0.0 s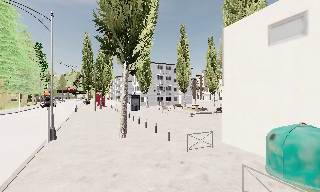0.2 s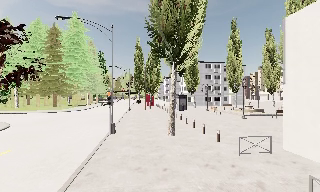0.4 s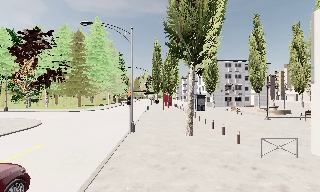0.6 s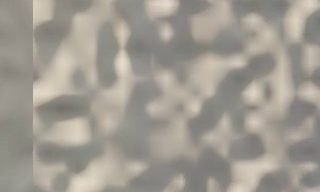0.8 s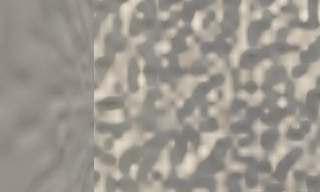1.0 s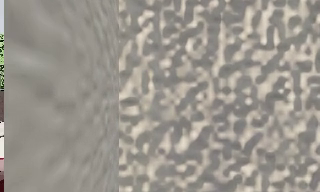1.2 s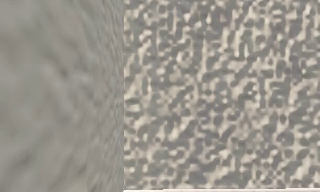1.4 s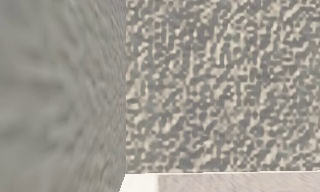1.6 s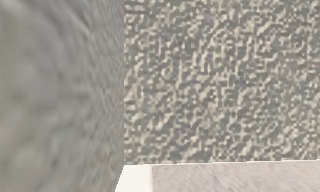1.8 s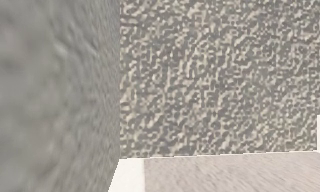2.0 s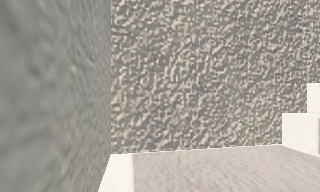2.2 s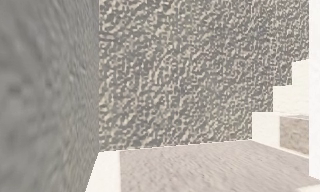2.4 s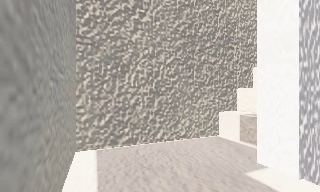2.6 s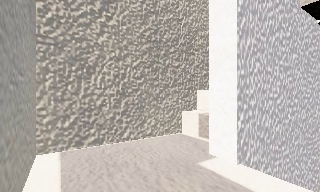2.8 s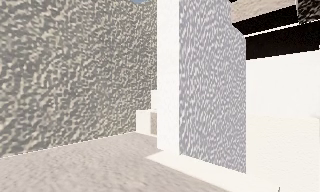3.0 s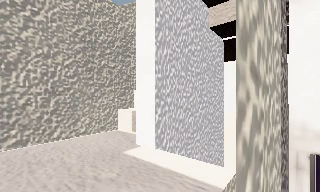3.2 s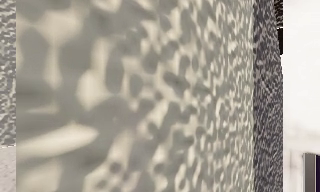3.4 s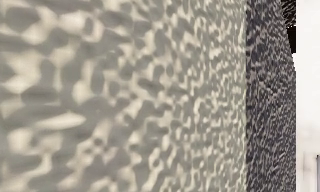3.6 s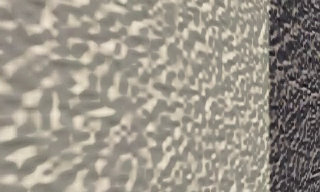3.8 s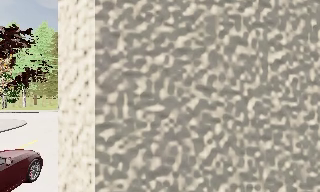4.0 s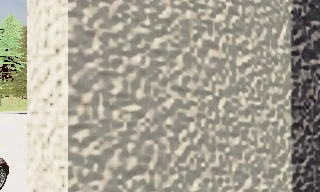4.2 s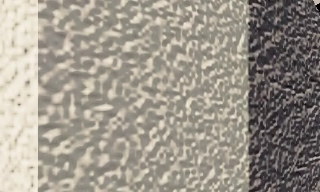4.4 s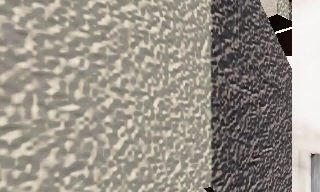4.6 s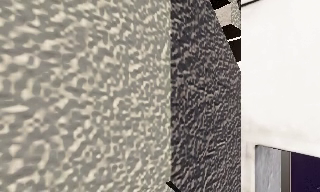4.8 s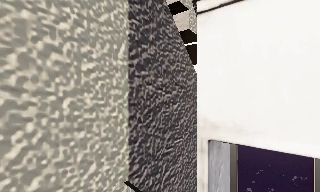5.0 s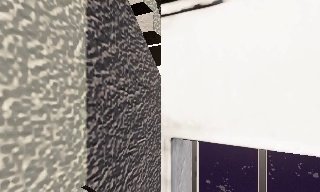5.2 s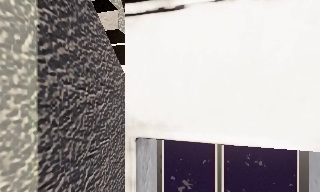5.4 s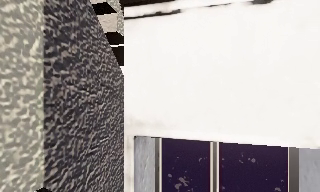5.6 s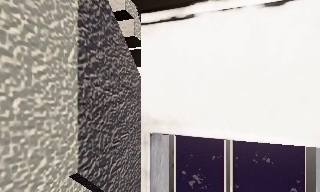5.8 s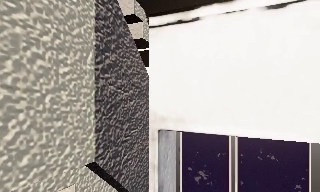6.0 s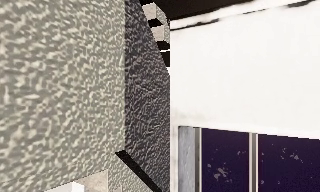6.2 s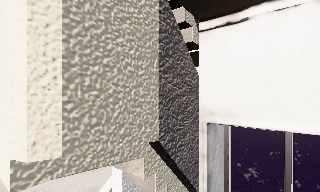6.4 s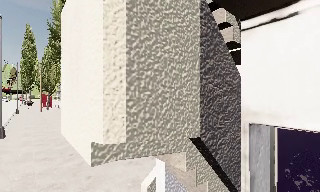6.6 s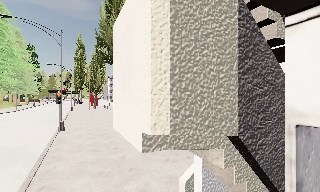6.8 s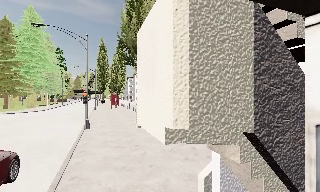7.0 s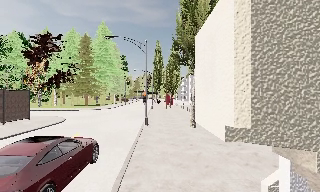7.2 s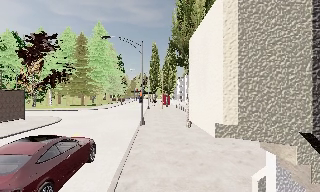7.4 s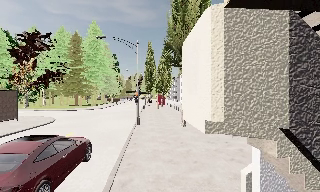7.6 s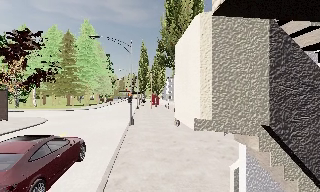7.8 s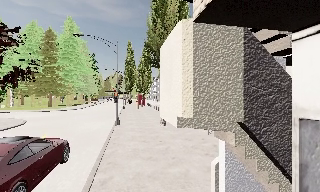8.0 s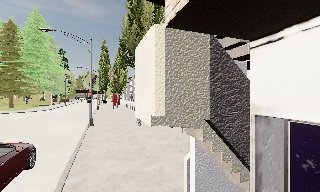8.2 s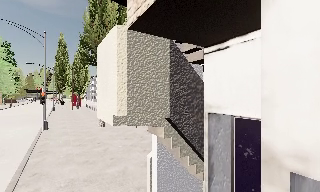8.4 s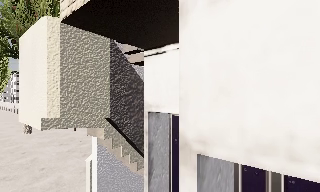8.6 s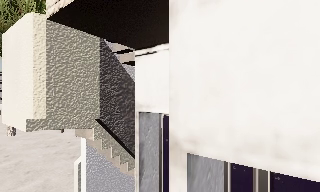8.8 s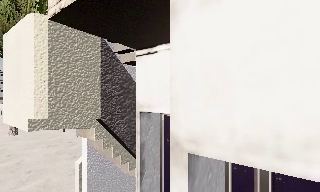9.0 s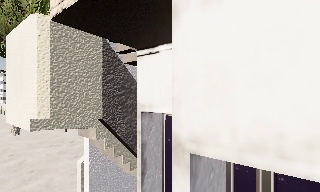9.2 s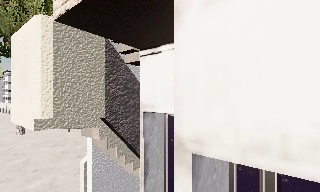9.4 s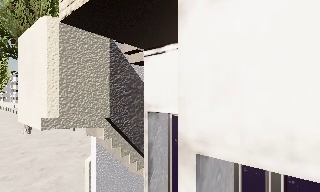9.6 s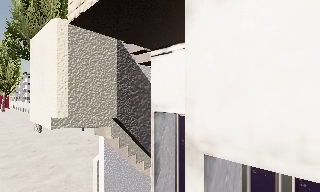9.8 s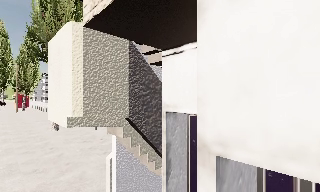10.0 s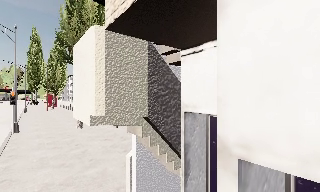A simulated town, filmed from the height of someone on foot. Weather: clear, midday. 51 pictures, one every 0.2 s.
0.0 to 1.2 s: The camera swings to its left by about 25 degrees, and the scene slides to the right. It travels backward, about 1 m, so what stands in front gets smaller.
1.2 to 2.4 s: The camera pans to its right, which is clockwise from overhead, by about 20 degrees. It travels backward, about 0.5 m, so what stands in front gets smaller.
2.4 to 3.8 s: The camera swings to its left by about 15 degrees, and the scene slides to the right. It travels backward, about 0.5 m, so what stands in front gets smaller.
3.8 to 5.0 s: The camera pans to its right, which is clockwise from overhead, by about 55 degrees.
5.0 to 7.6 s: The camera swings to its left by about 55 degrees, and the scene slides to the right. It travels backward, about 1.5 m.
7.6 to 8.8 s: The camera swings to its right by about 50 degrees, and the scene slides to the left.
8.8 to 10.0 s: The camera swings to its left by about 15 degrees, and the scene slides to the right.
The film runs backward here.
